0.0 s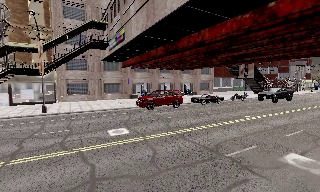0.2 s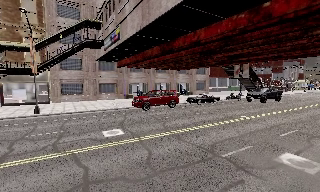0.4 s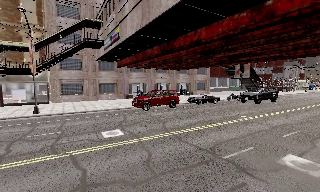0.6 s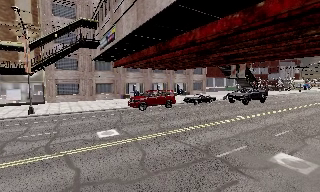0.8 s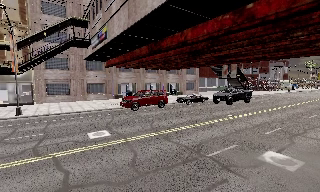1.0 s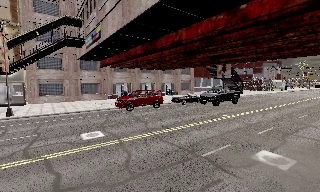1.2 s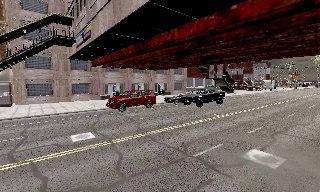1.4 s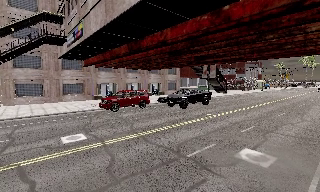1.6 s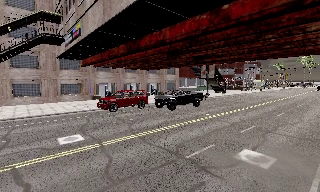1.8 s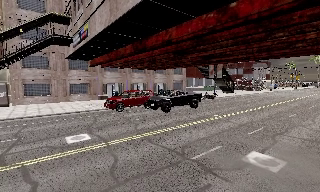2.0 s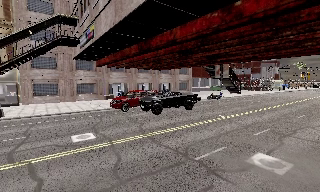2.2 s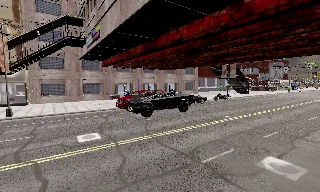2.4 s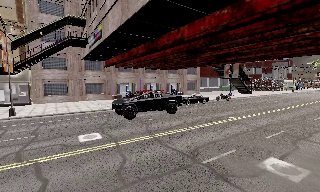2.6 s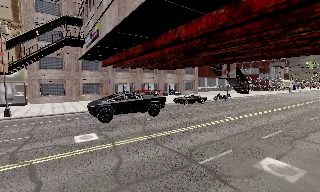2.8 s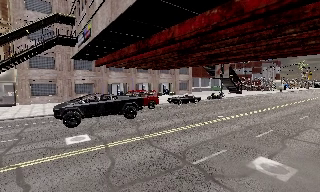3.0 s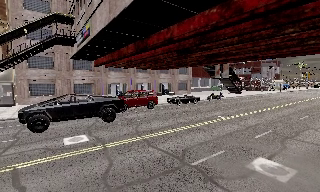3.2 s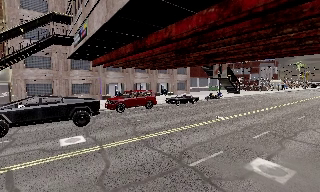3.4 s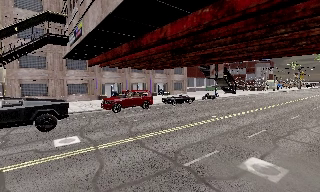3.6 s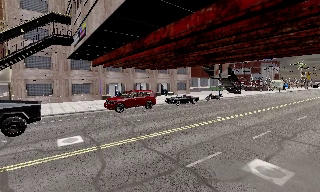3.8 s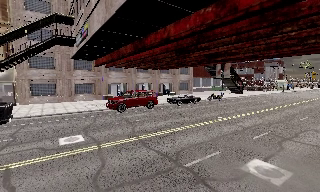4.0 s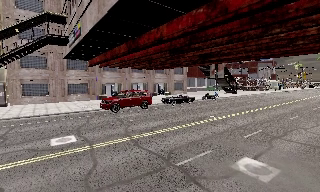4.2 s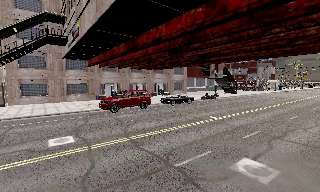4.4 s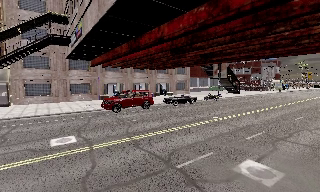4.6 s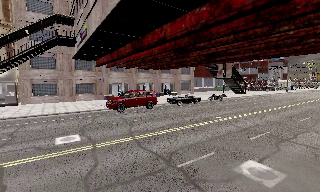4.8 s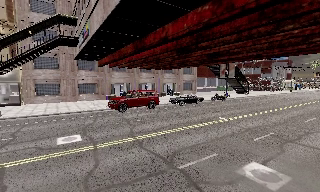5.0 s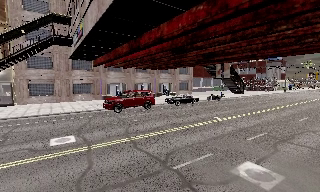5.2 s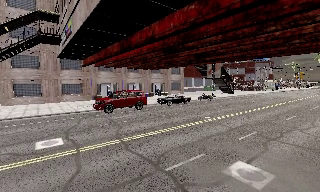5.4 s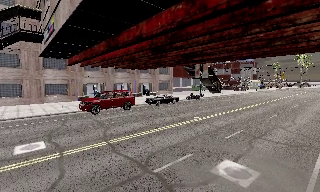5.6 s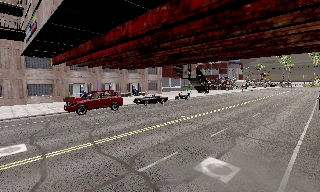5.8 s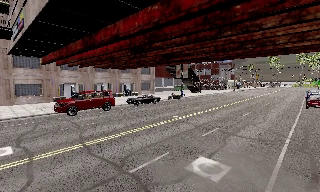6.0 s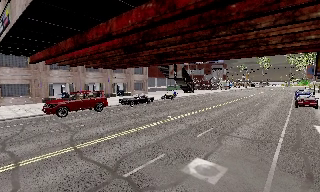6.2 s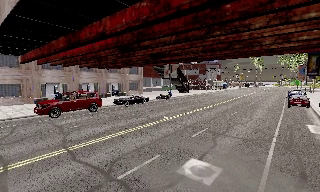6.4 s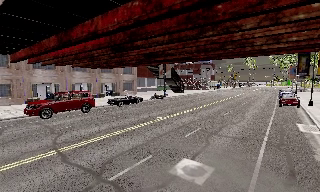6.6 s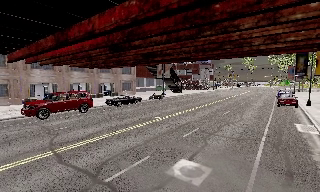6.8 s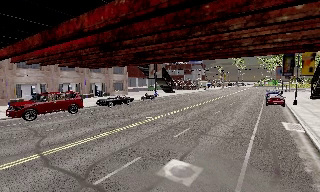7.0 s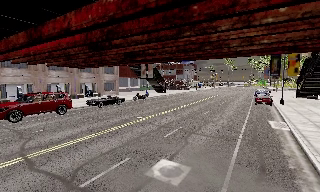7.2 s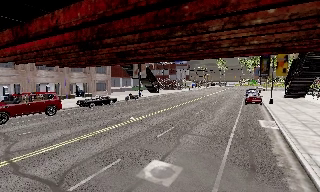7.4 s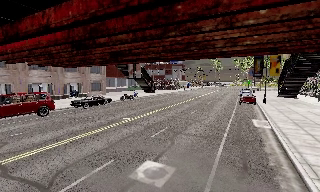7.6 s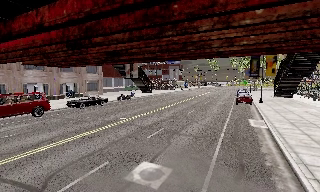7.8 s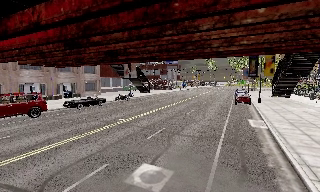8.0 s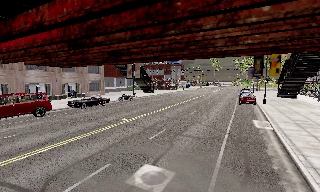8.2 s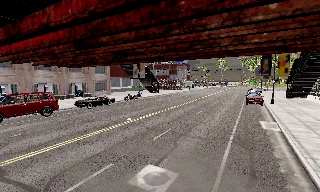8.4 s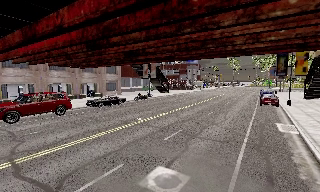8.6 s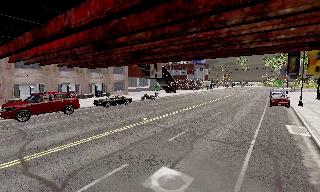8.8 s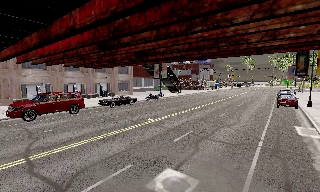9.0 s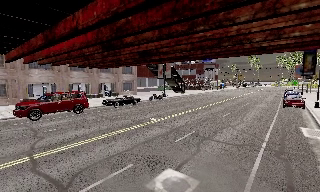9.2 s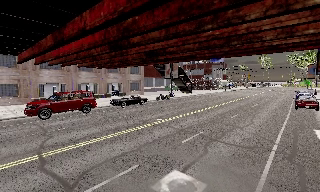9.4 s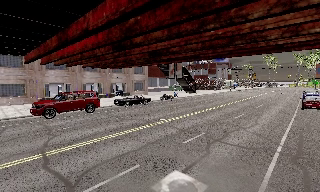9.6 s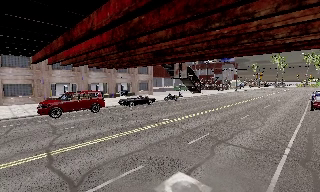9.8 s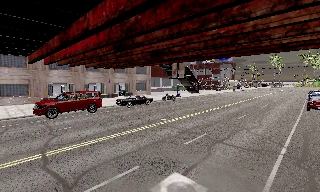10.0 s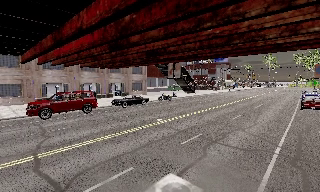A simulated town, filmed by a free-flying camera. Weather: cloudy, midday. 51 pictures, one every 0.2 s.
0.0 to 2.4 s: The camera travels forward and to its right, about 1 m, so what stands in front looms larger.
2.4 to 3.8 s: The camera travels to its right, about 0.5 m, so close, fixed things drift to the left.
3.8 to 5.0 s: The camera shifts only a little, or ends up much as it began.
5.0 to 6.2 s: The camera swings to its right by about 15 degrees, and the scene slides to the left.
6.2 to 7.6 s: The scene slides to the left, as the camera pans about 10 degrees to its right. It travels to its right, about 0.5 m, so close, fixed things drift to the left.
7.6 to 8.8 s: The camera pans to its left, which is counterclockwise from overhead, by about 10 degrees.
8.8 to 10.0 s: The camera shifts only a little, or ends up much as it began.
The film runs forward here.
